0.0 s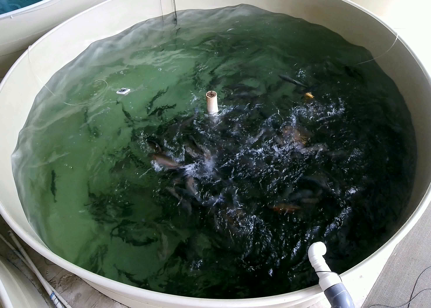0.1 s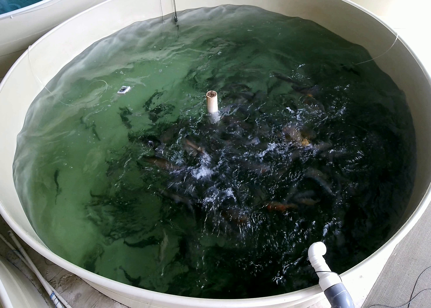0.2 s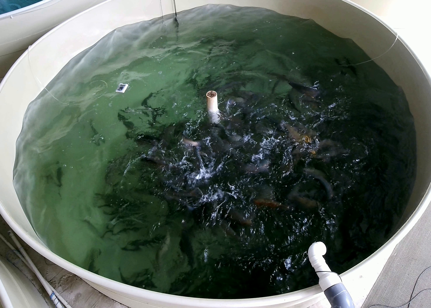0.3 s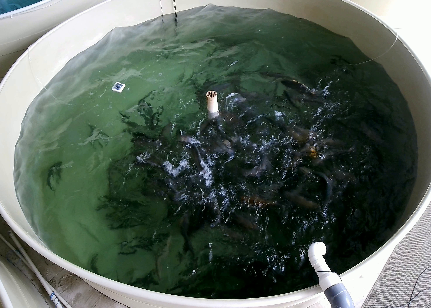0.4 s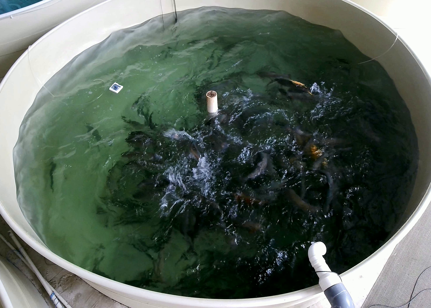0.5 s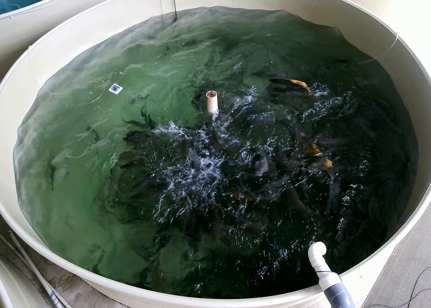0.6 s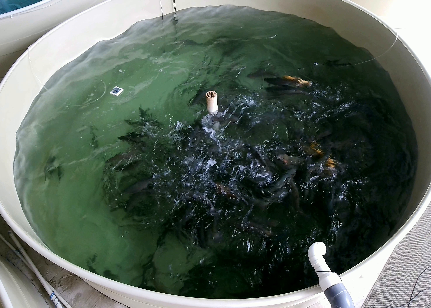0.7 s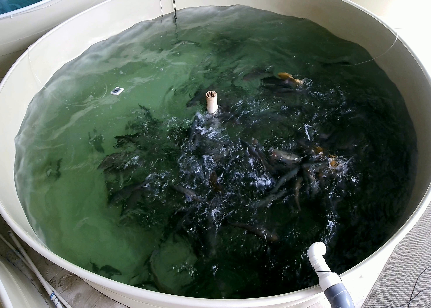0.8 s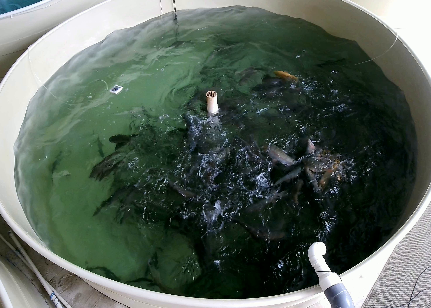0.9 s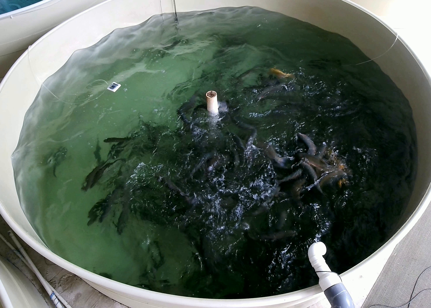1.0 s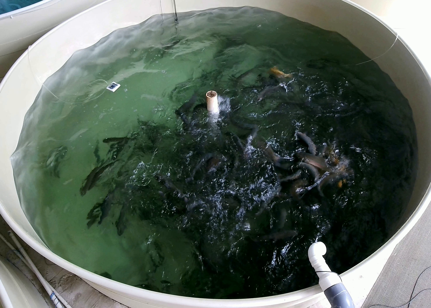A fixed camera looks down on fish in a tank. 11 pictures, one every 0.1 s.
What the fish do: Strong feeding.
